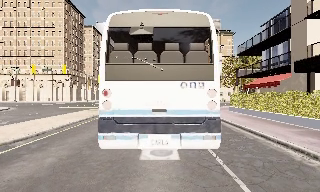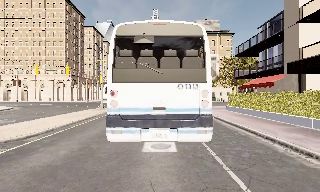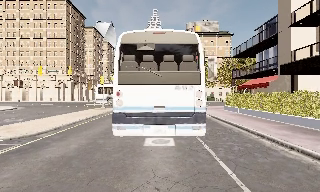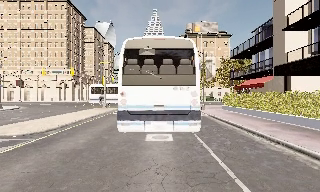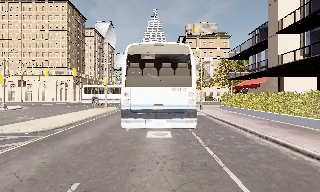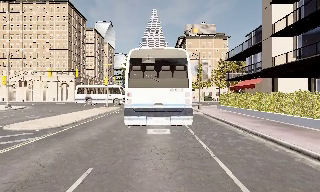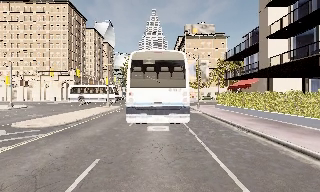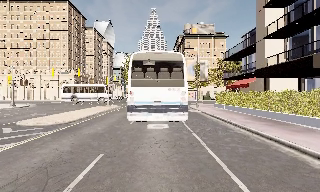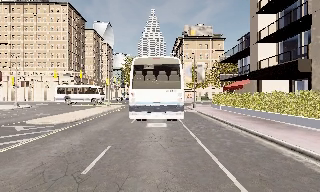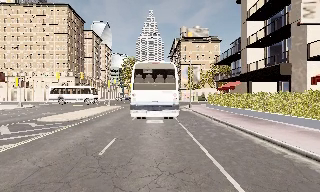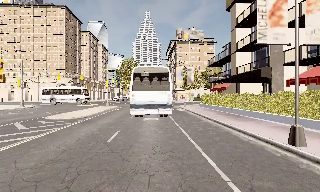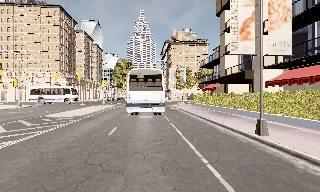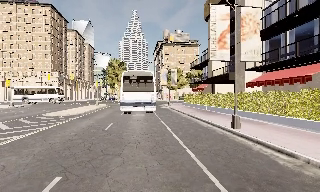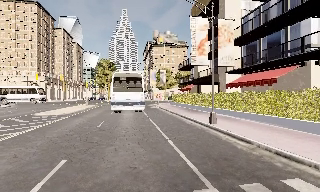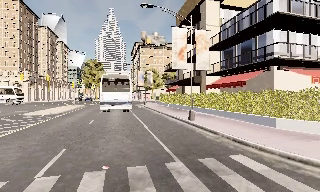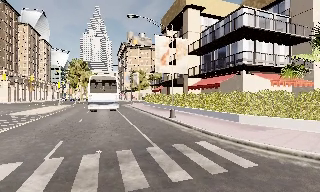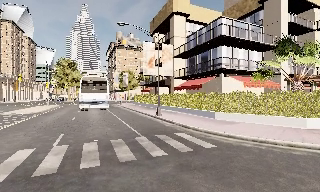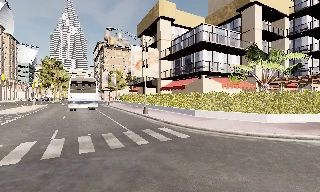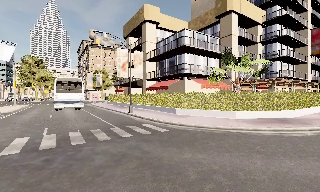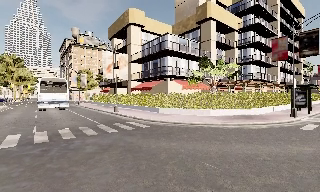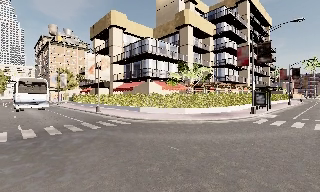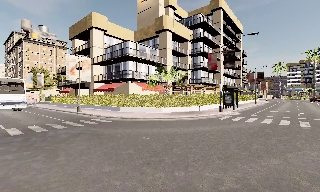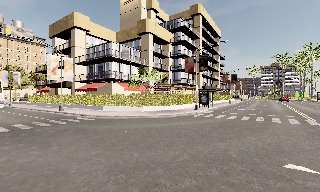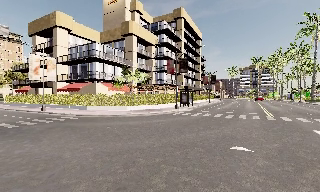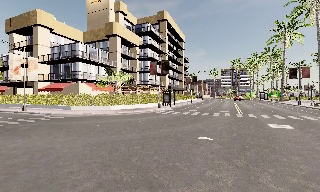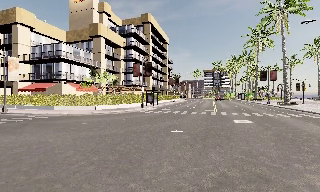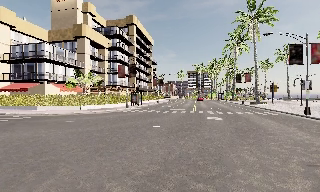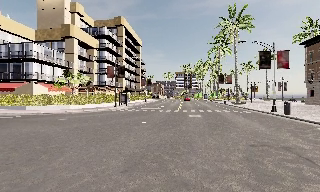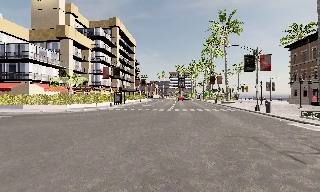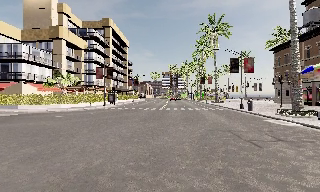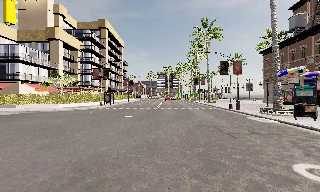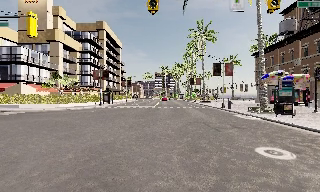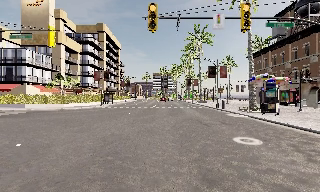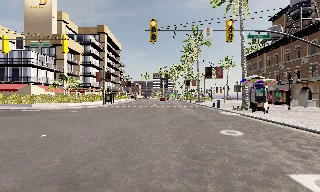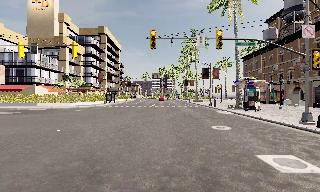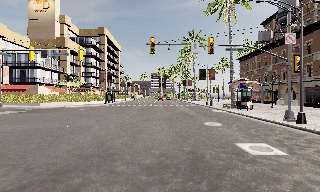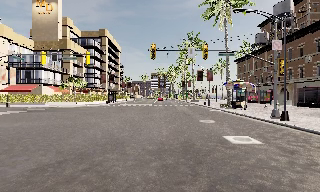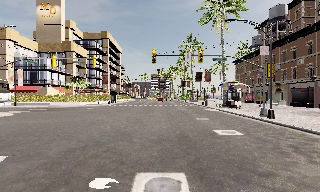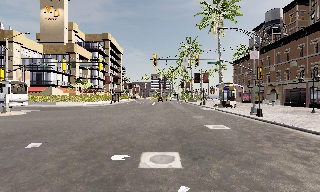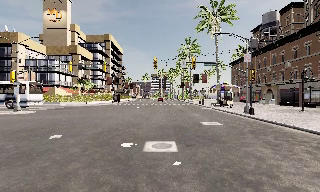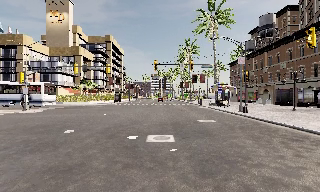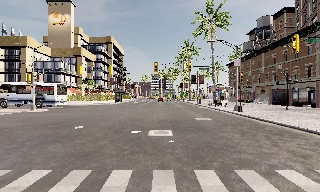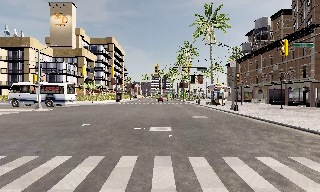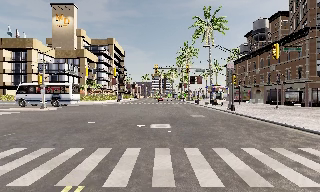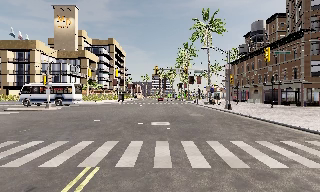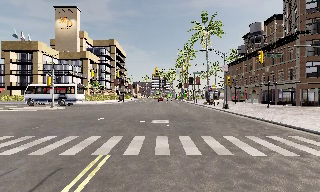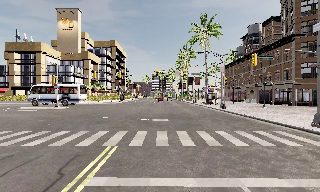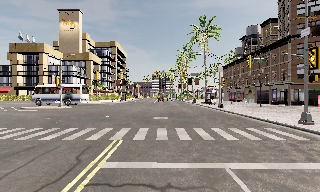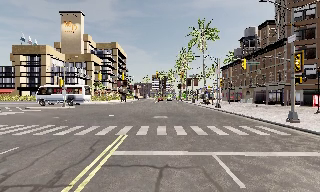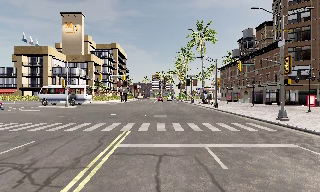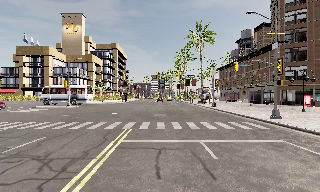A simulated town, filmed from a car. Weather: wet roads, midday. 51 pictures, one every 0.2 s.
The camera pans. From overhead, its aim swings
clockwise.
The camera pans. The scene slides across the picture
to the left.
0.0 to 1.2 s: The camera travels backward, about 4 m, so what stands in front gets smaller.
1.2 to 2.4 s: The camera travels backward, about 7 m, so what stands in front gets smaller. It gains speed.
2.4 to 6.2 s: The scene slides to the left, as the camera pans about 80 degrees to its right. It travels backward, about 25 m.
6.2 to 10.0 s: The camera travels backward, about 20 m, so what stands in front gets smaller.
The film runs backward here.
